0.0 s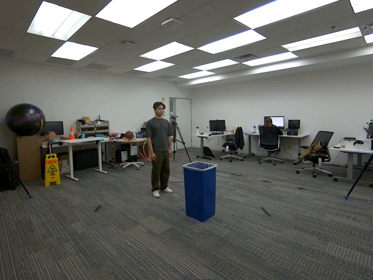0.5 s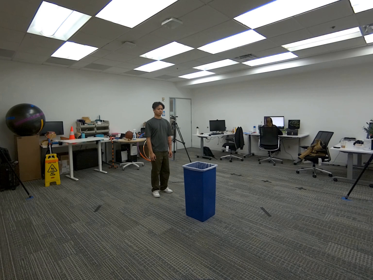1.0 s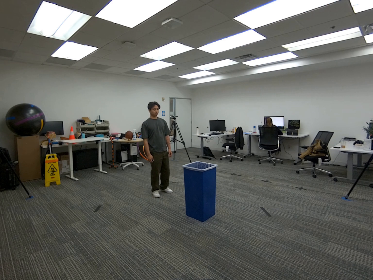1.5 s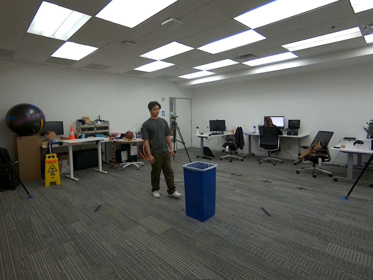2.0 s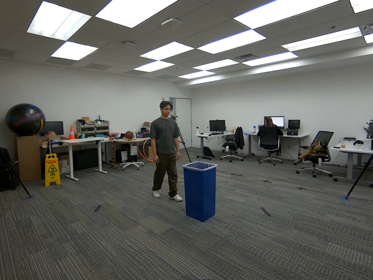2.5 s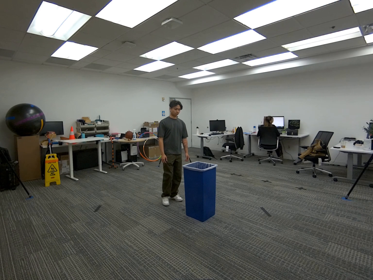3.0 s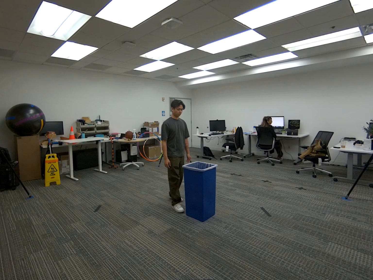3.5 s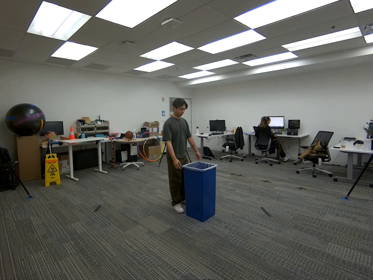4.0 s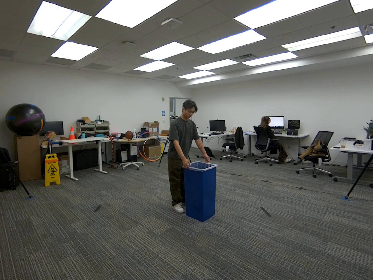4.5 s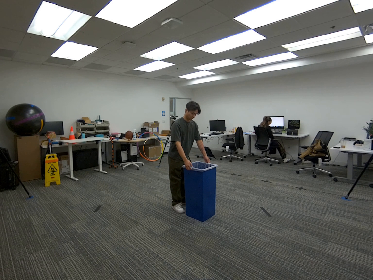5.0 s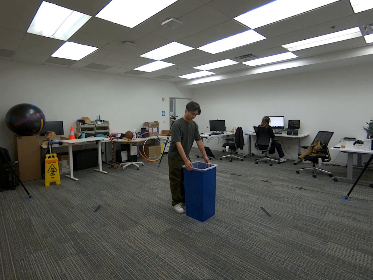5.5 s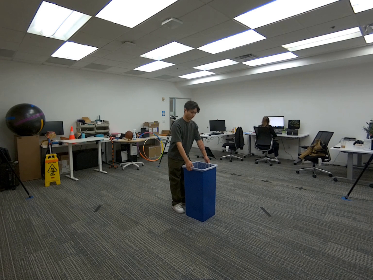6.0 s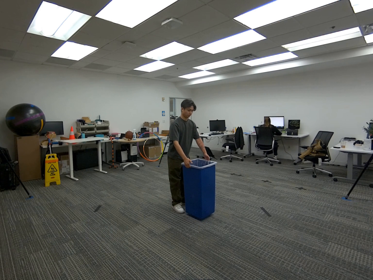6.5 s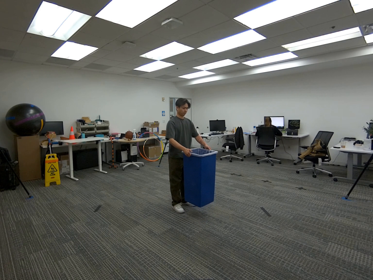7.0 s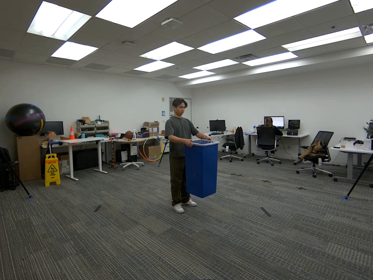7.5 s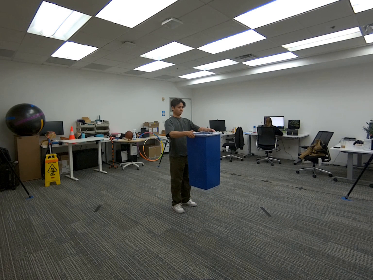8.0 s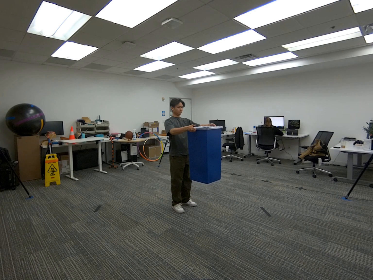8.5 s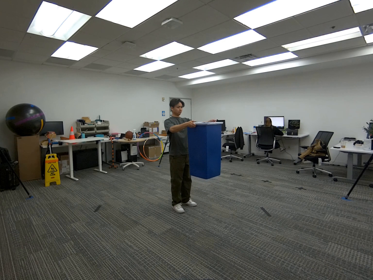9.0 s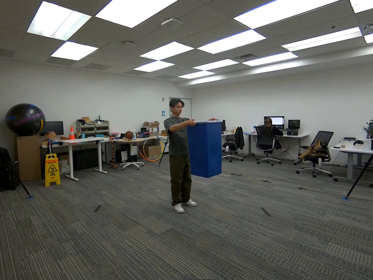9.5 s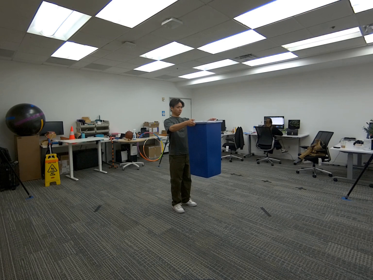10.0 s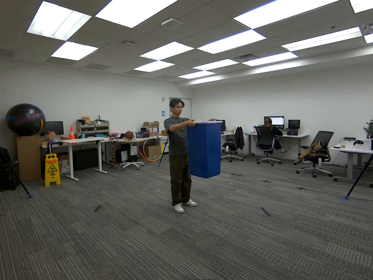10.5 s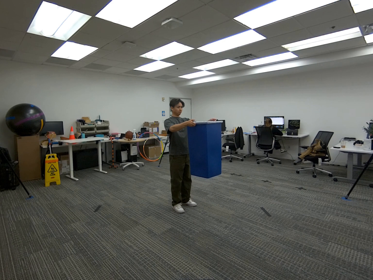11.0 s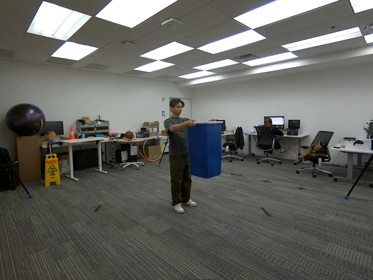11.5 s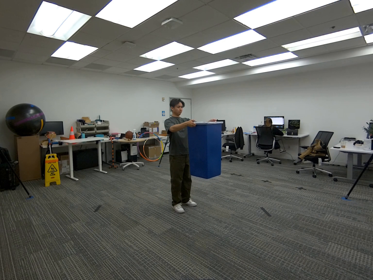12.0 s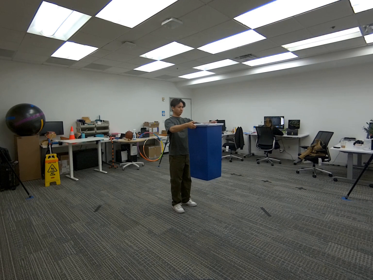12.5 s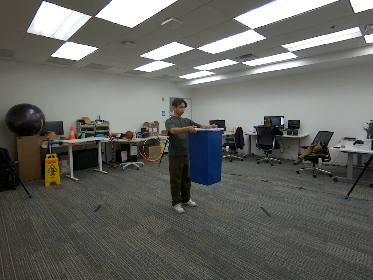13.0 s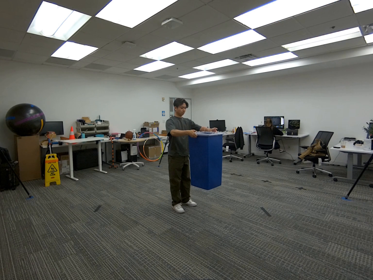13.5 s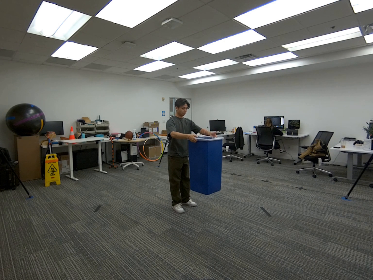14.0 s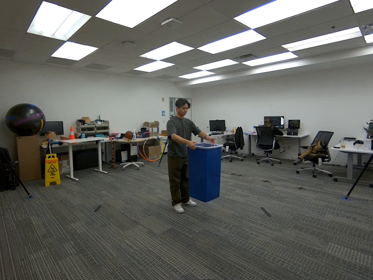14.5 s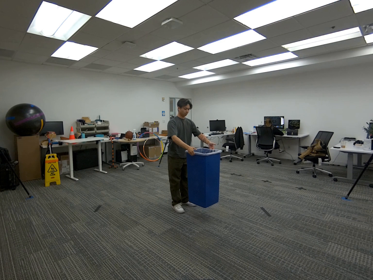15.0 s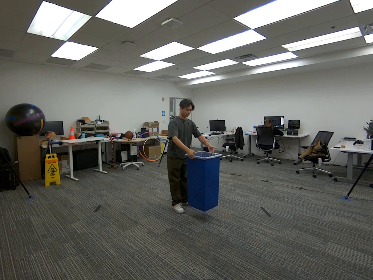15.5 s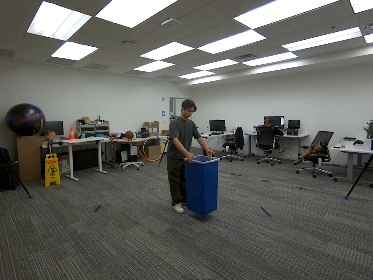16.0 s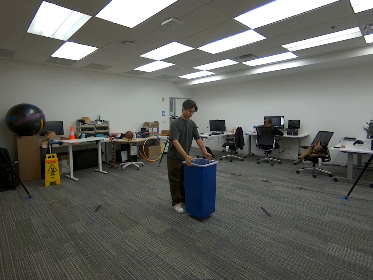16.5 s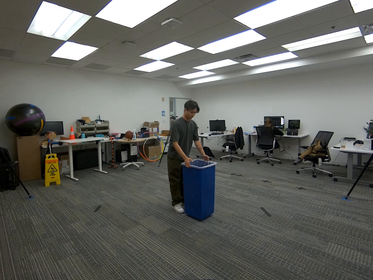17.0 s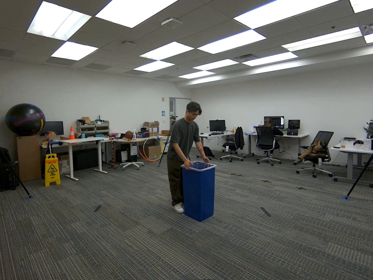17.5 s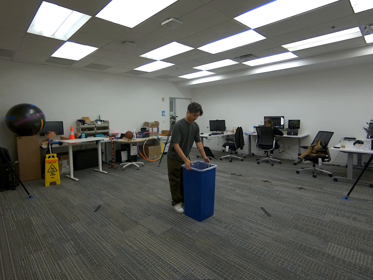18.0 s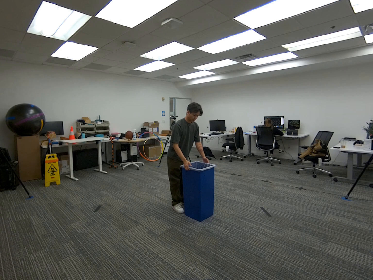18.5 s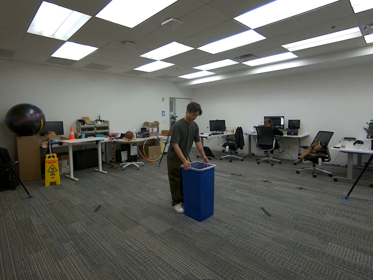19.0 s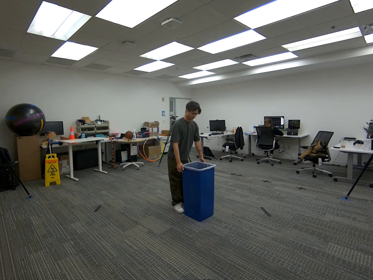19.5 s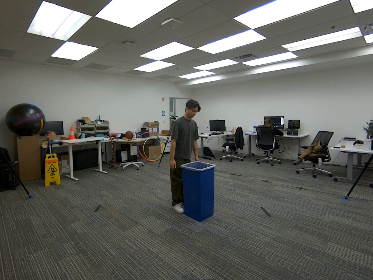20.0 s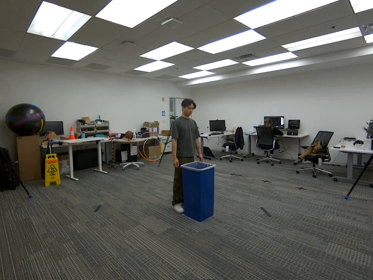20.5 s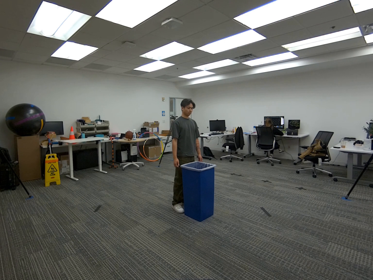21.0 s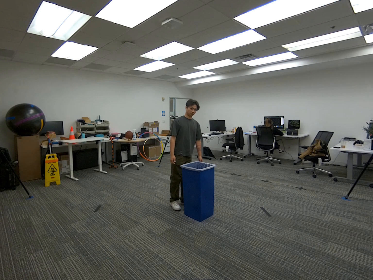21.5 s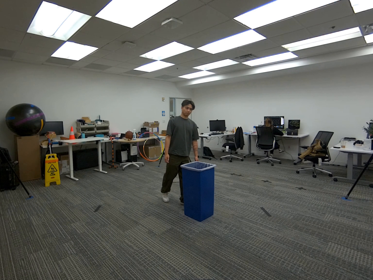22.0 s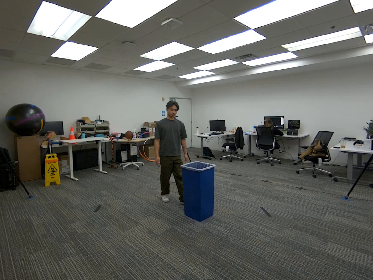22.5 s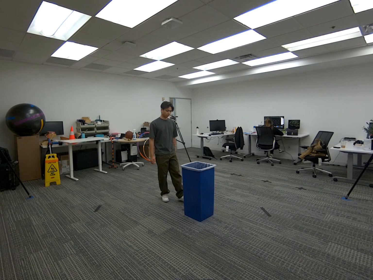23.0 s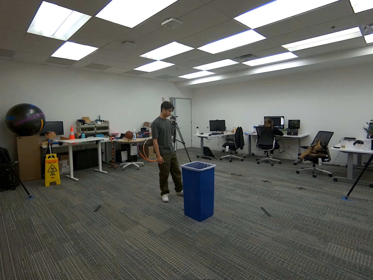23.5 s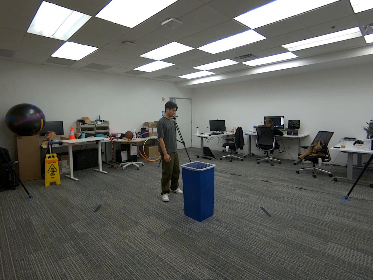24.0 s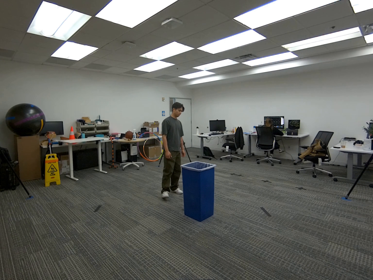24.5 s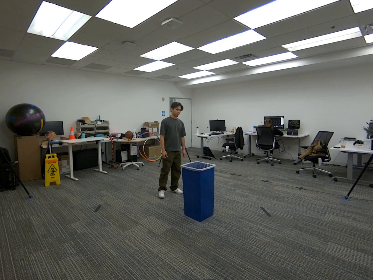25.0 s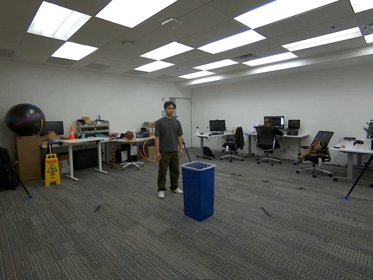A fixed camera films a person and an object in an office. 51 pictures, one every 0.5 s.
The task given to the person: Pick up blue trash can and place it back down on the floor. Repeat actions.
